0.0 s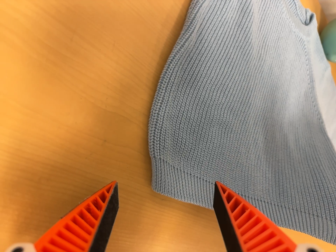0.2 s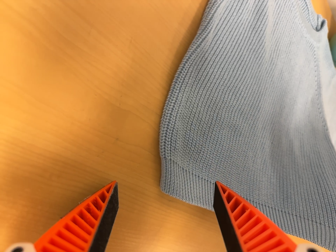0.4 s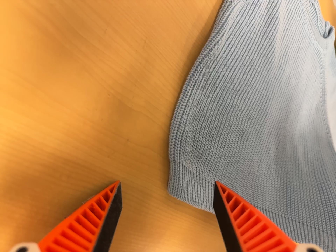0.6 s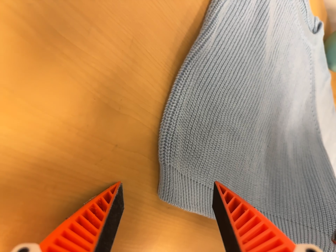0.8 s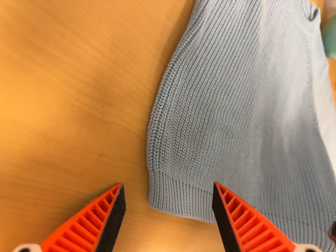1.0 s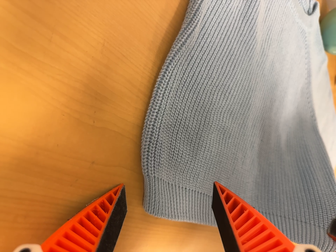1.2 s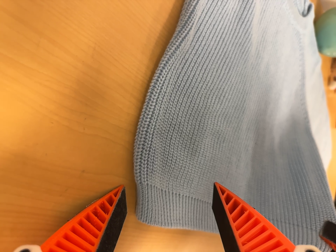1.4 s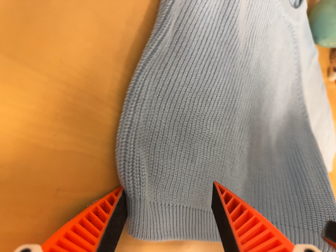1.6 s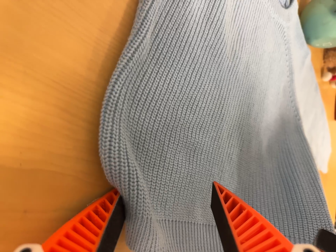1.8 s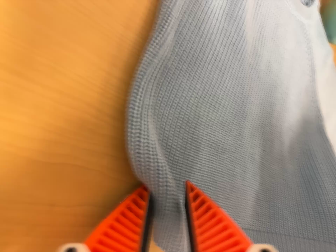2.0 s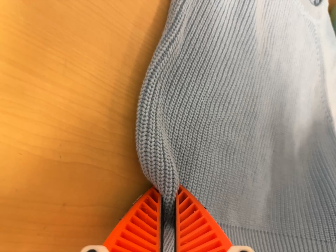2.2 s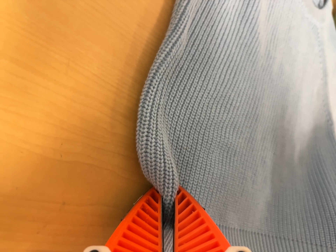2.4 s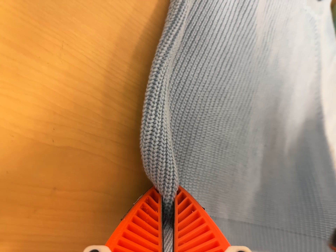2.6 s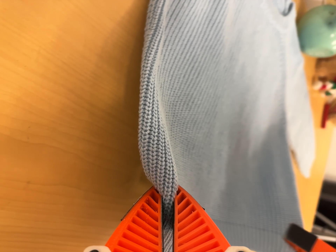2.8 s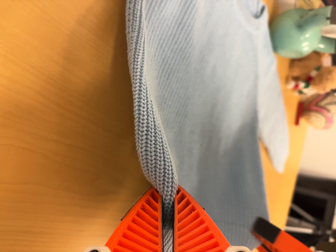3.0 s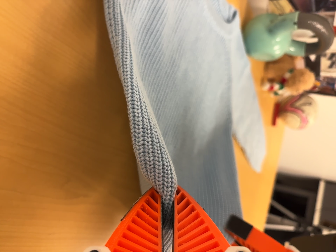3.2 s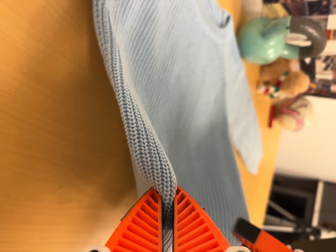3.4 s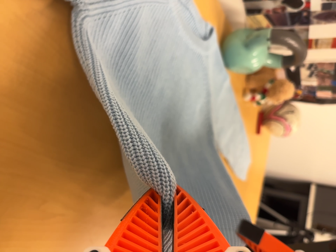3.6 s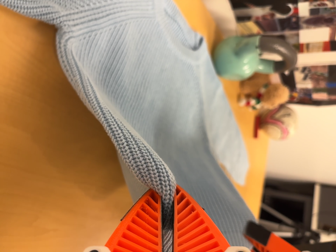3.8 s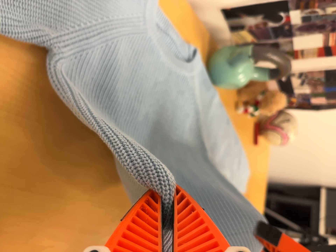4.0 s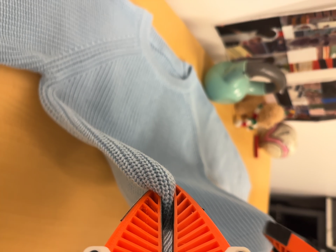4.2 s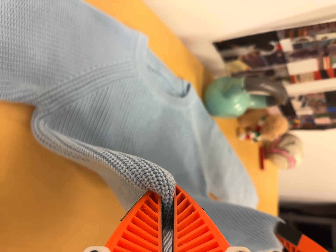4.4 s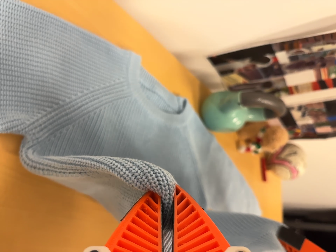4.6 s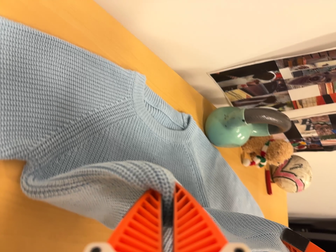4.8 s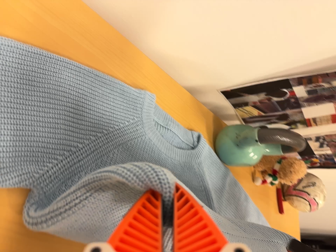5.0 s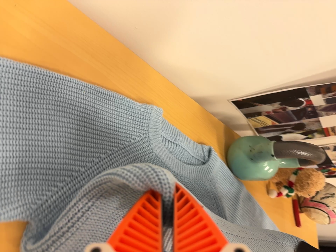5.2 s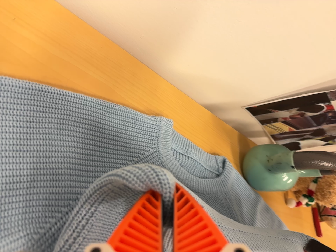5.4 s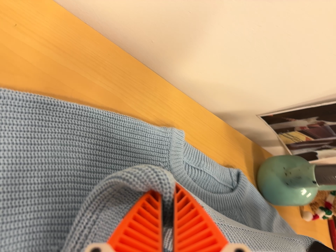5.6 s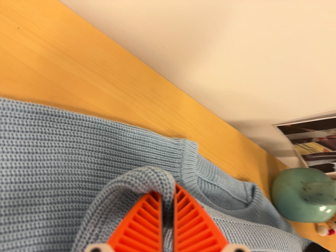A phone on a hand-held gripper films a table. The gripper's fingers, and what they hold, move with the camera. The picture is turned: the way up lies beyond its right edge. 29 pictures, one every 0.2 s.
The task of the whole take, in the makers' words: fold up.
0.0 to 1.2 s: The camera travels toward the top of its view, about 6 cm.
1.2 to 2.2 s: The camera shifts only a little, or ends up much as it began.
2.2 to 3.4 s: The scene slides to the left, as the camera pans about 15 degrees to its right. It travels to its right and backward, about 9 cm, so close, fixed things drift to the left.
3.4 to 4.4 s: The camera travels to its right and toward the top of its view, about 9 cm. Its aim tips toward the top of its view by about 10 degrees, and the scene shifts downward. It rolls about its line of sight by about 10 degrees, and the scene rotates counterclockwise.
4.4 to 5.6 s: The camera travels forward and toward the top of its view, about 16 cm, so what stands in front looms larger.
The film runs forward here.
